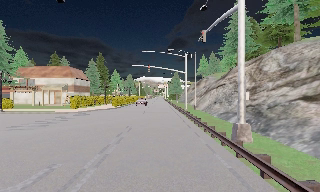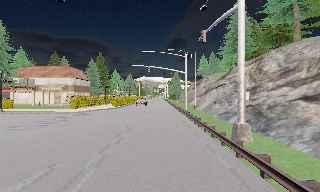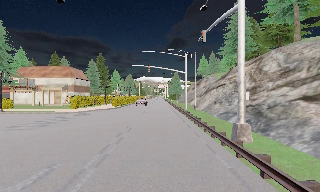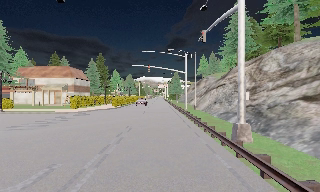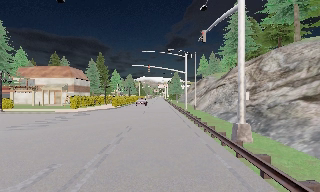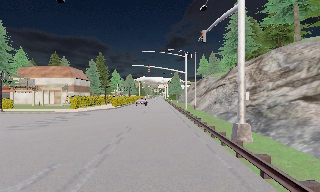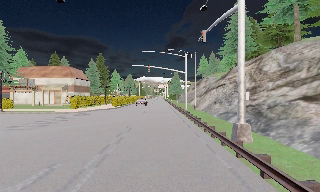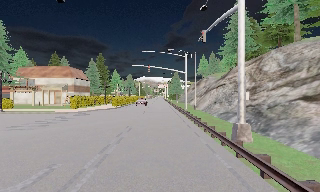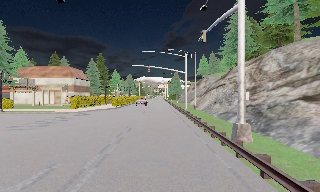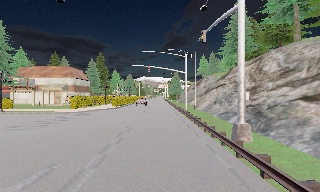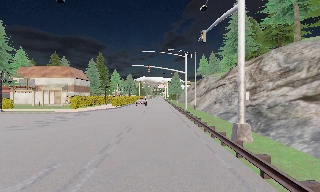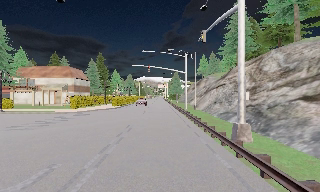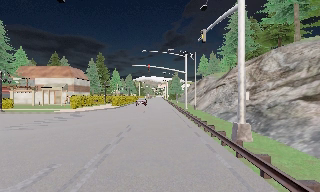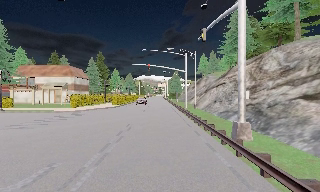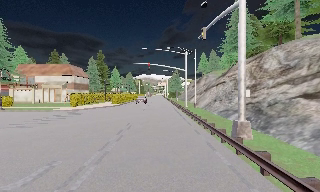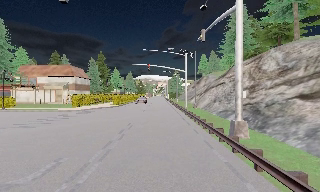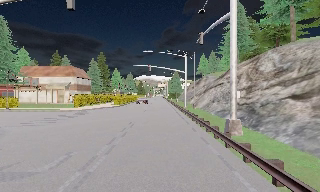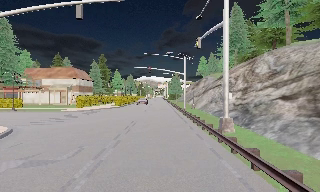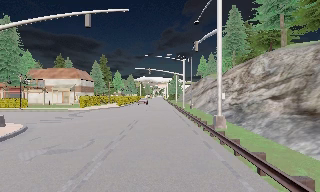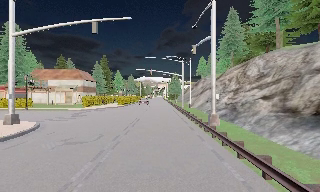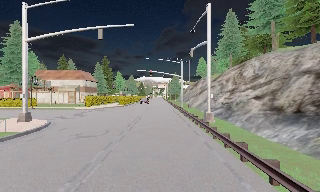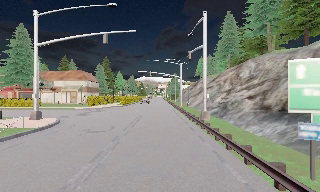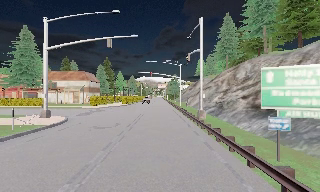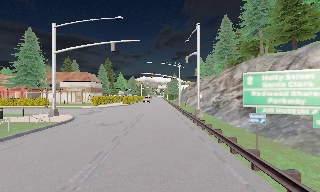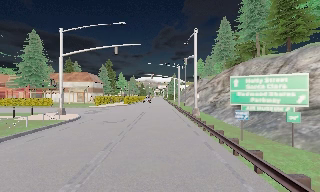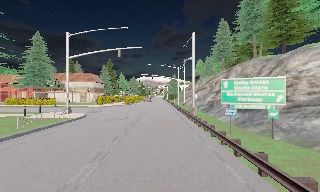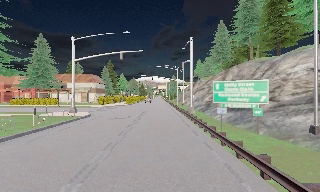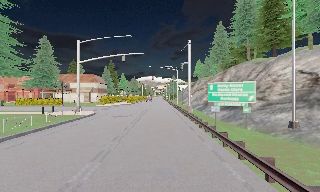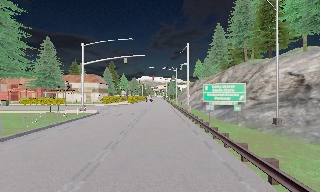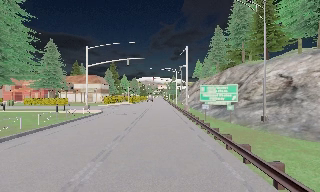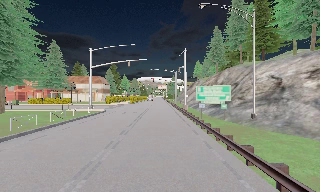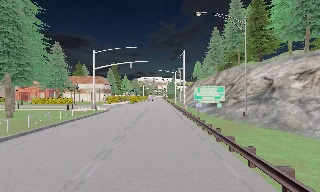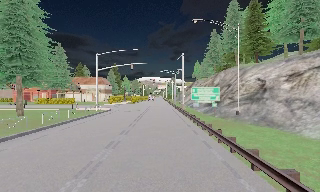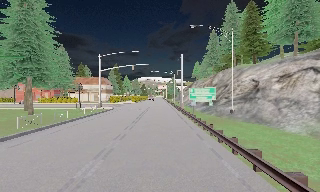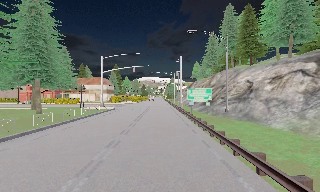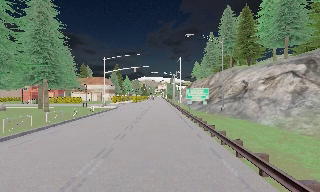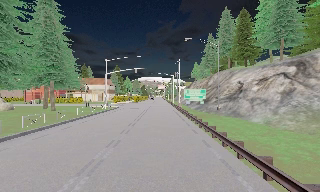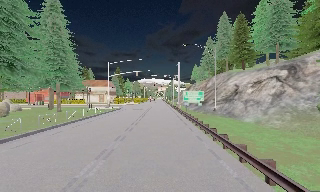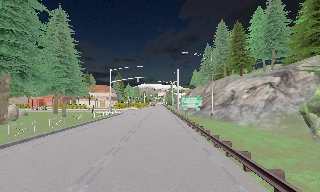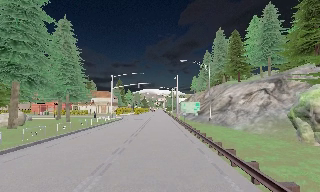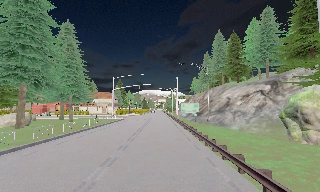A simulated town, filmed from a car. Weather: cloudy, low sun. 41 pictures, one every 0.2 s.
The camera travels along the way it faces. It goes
backward.
0.0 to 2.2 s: The camera keeps its place and its aim.
2.2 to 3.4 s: The camera travels backward, about 1.5 m, so what stands in front gets smaller. It gains speed.
3.4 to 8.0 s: The camera travels backward, about 25 m, so what stands in front gets smaller.
The film runs backward here.
